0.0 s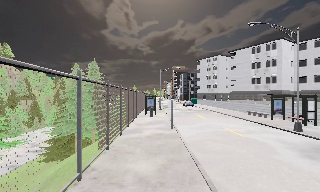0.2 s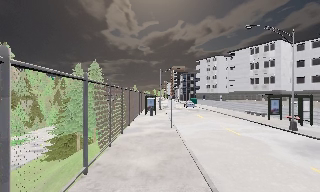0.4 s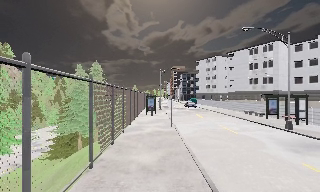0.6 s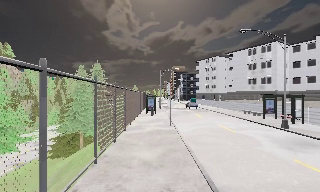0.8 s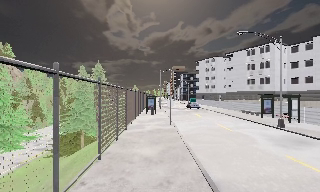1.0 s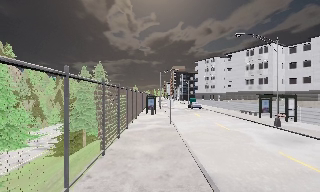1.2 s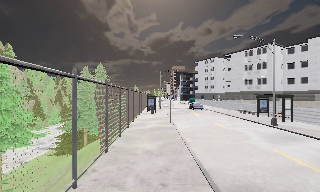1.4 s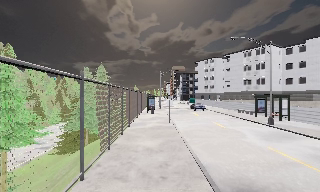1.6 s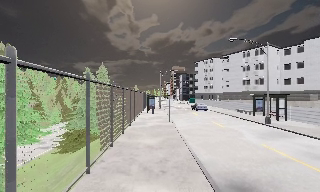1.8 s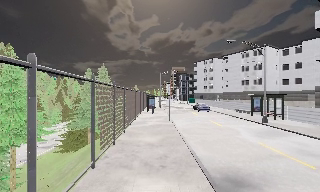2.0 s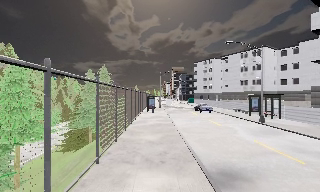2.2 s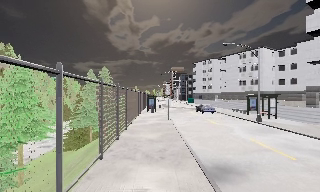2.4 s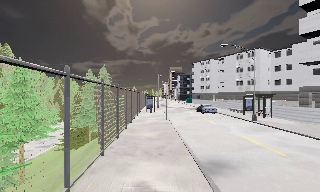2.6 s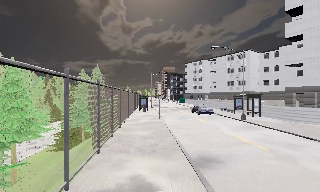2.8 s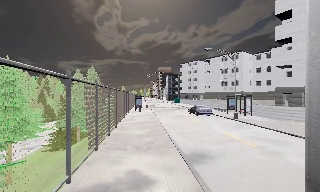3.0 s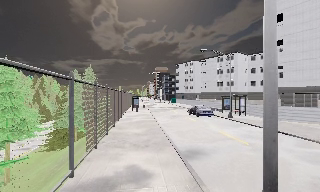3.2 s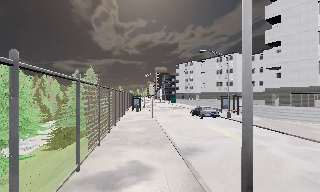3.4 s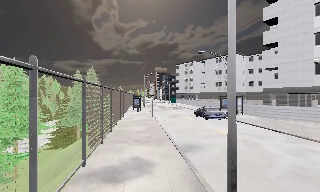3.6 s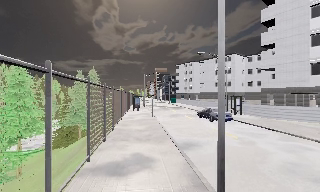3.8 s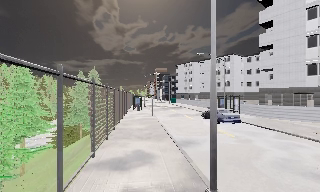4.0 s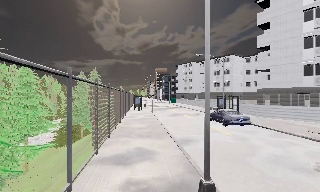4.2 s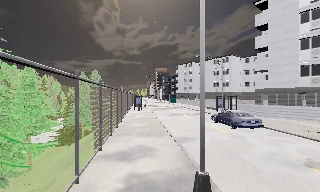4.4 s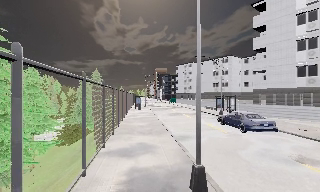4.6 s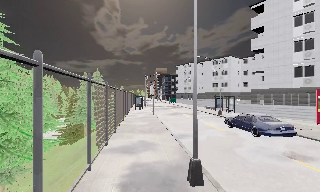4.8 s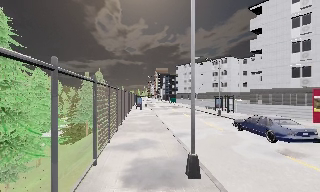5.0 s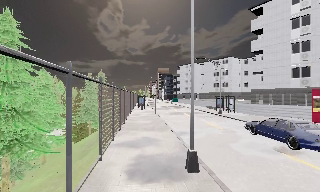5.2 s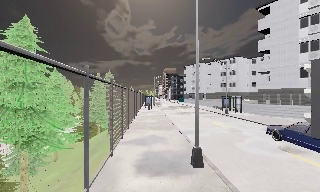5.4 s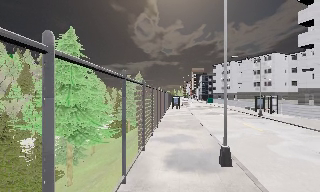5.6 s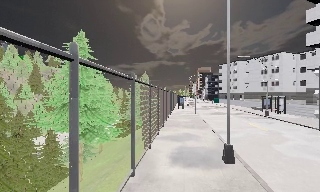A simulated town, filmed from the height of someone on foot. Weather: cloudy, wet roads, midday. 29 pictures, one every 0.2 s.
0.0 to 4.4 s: The camera travels backward, about 9 m, so what stands in front gets smaller.
4.4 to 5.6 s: The camera pans to its left, which is counterclockwise from overhead, by about 15 degrees. It travels backward, about 2.5 m, so what stands in front gets smaller.
The film runs backward here.
